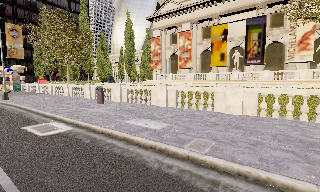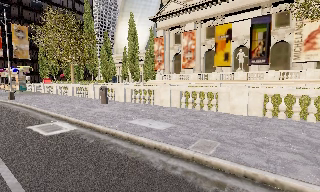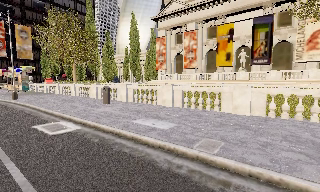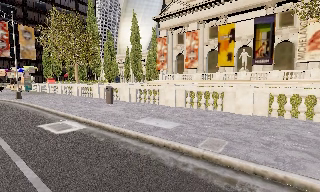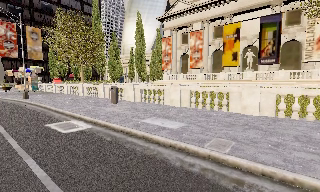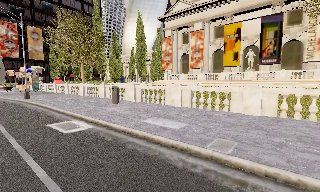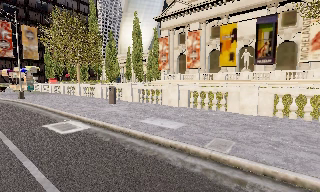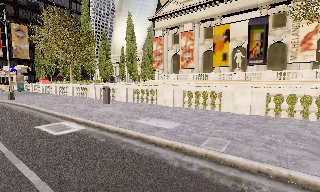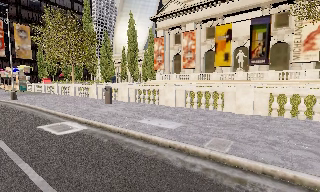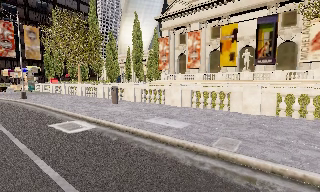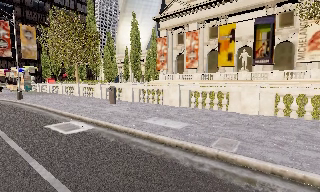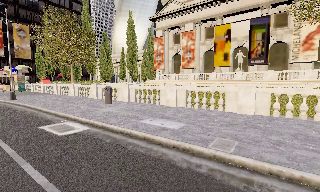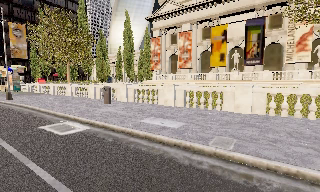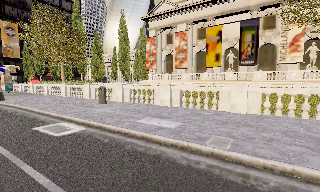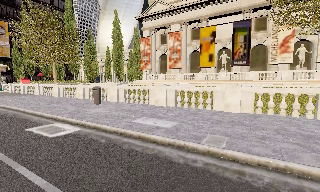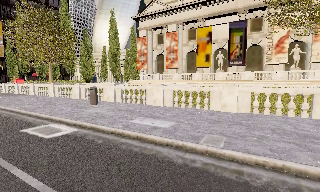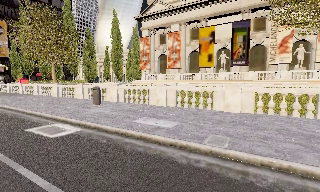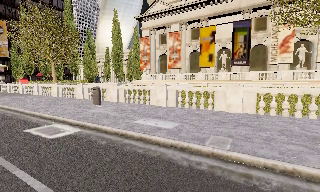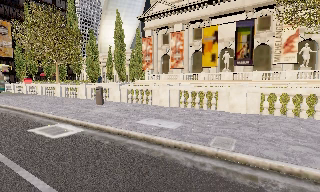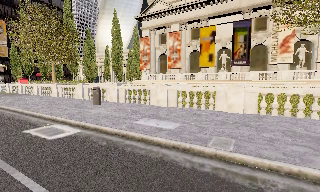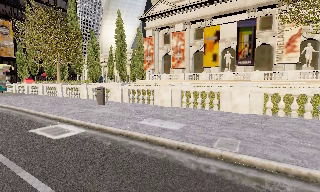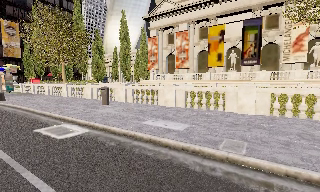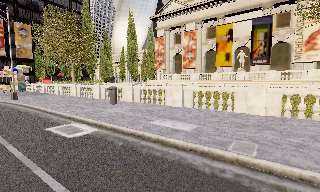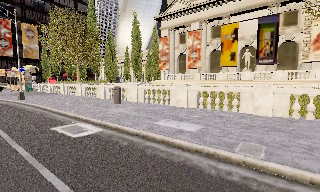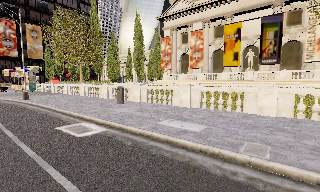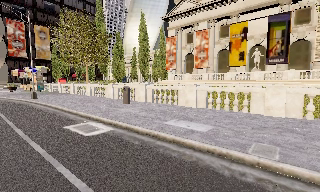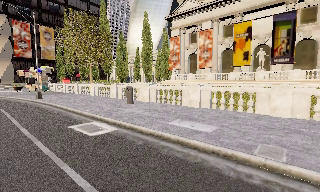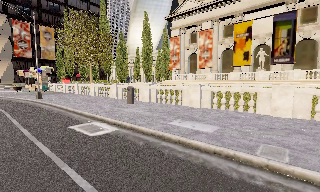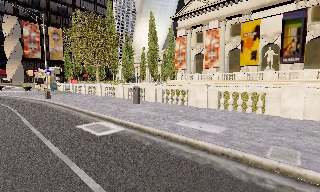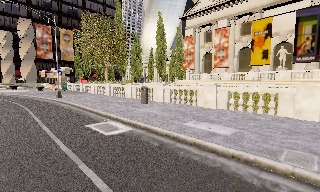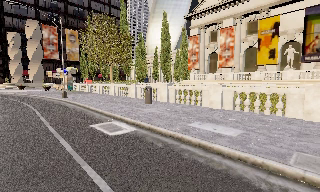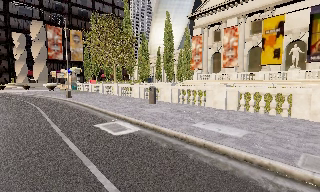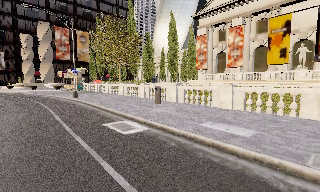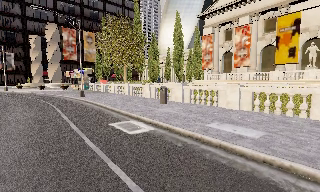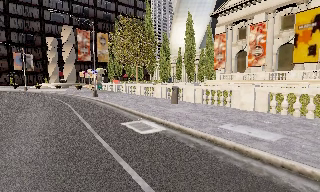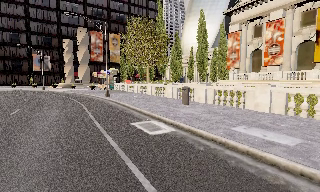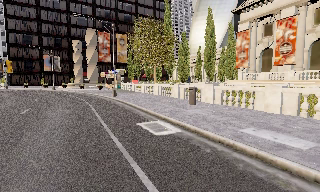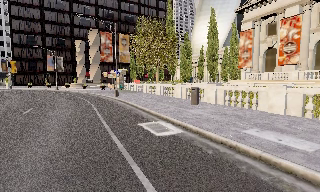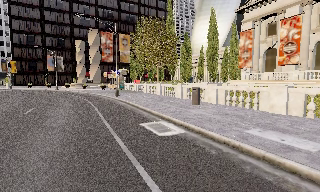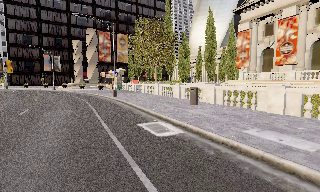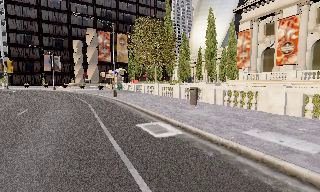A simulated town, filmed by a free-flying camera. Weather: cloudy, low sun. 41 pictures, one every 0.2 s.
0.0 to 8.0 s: The camera swings to its left by about 25 degrees, and the scene slides to the right. It travels to its left and forward, about 1.5 m, so close, fixed things drift to the right.
The film runs forward here.
